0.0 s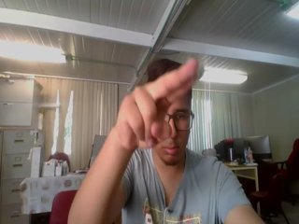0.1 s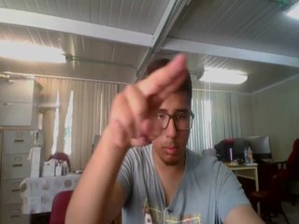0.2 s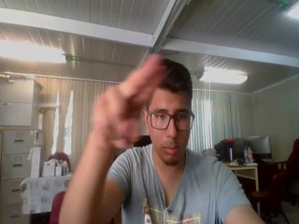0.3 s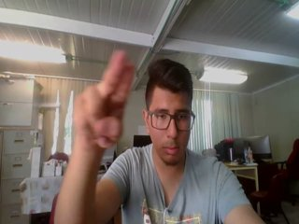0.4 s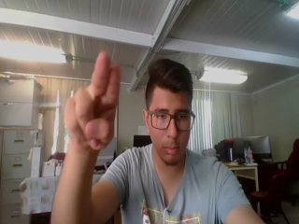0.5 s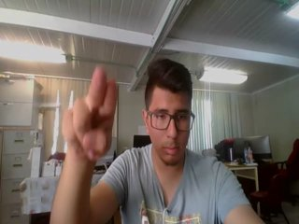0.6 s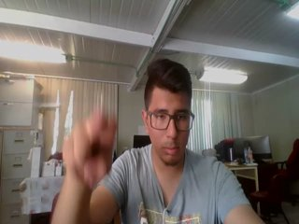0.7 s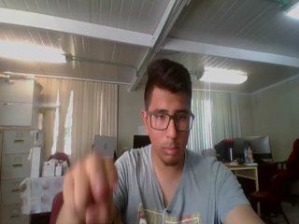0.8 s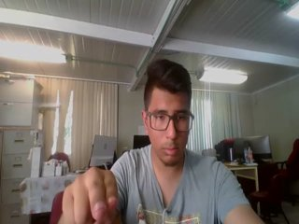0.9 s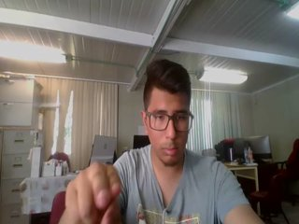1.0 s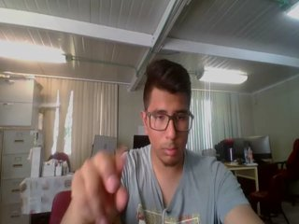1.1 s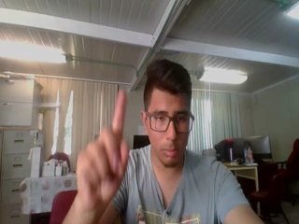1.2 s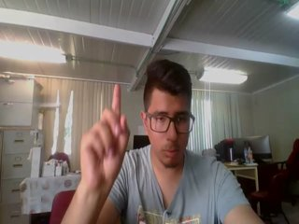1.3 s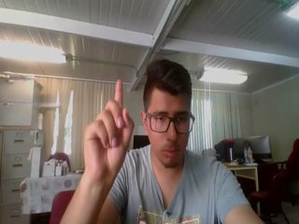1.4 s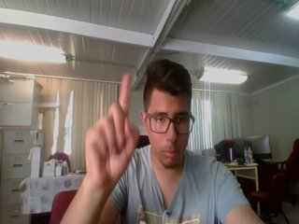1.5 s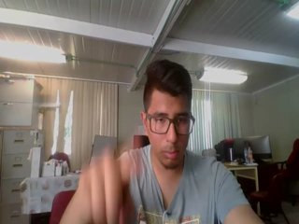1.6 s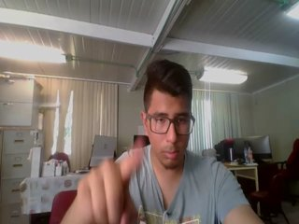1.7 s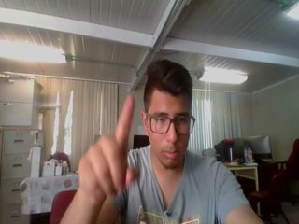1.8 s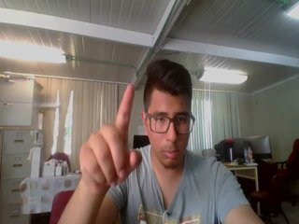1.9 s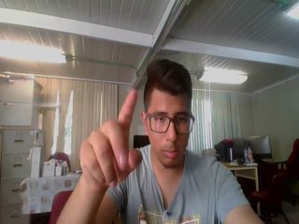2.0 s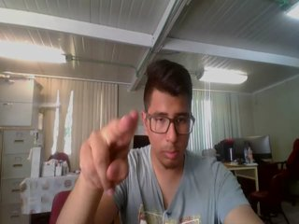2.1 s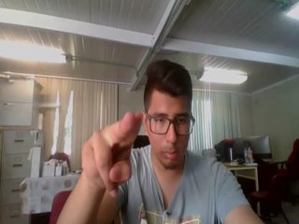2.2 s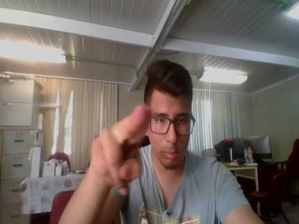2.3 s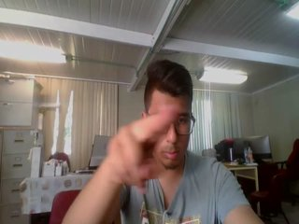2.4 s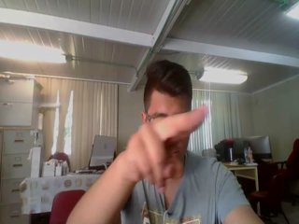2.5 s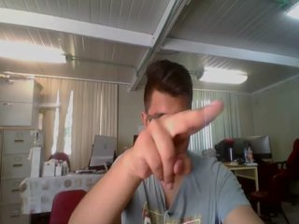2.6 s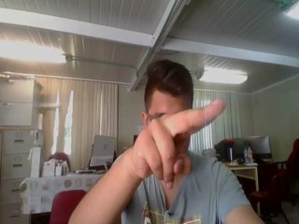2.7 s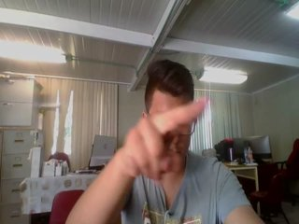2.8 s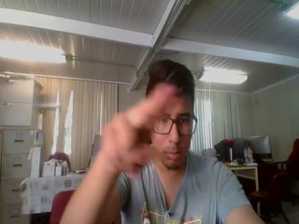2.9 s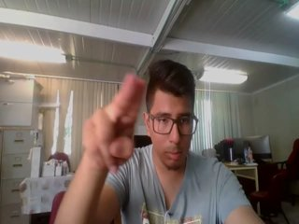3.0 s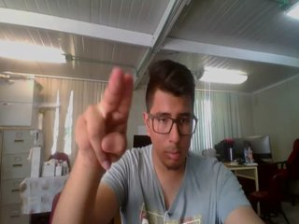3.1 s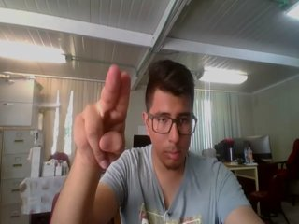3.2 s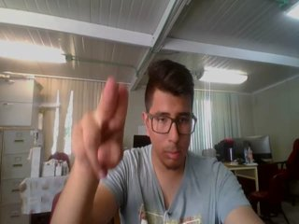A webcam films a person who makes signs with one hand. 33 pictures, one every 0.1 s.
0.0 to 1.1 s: Pointing with two fingers.
1.2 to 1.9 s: Click with one finger.
2.0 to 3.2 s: Pointing with two fingers.
